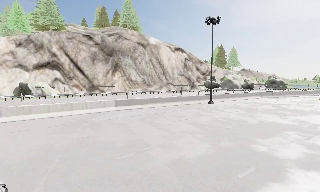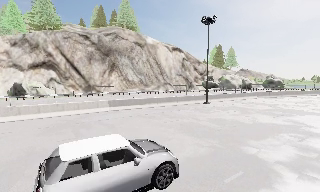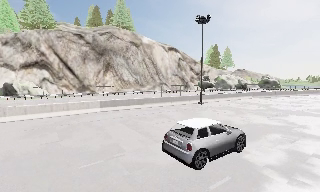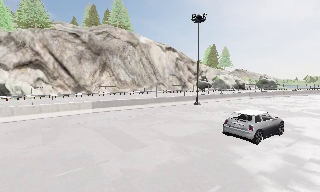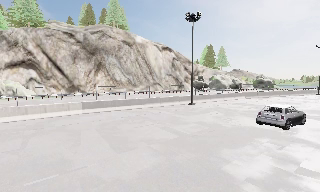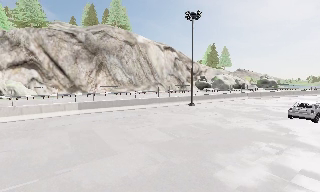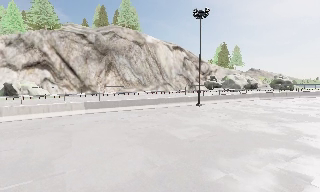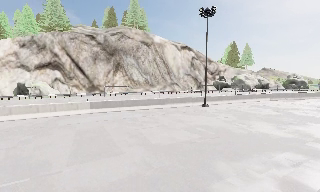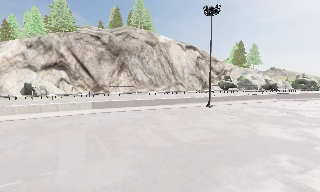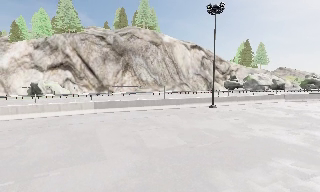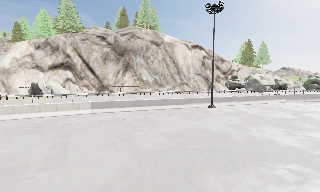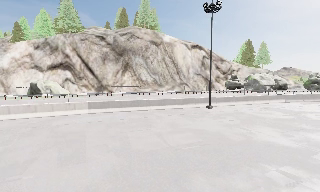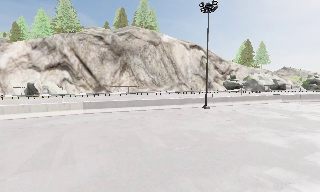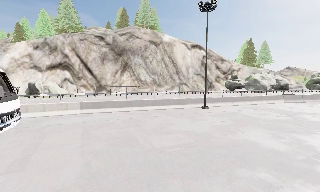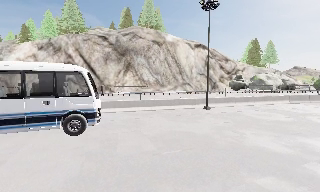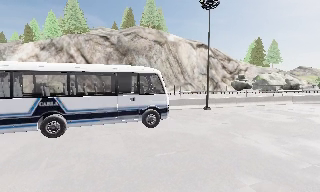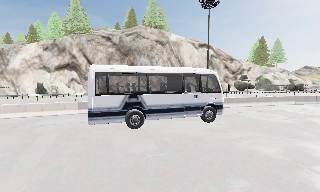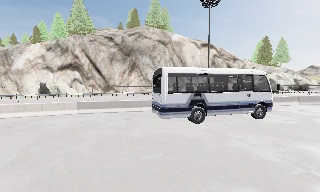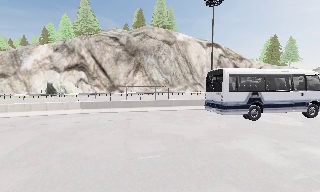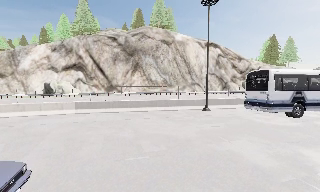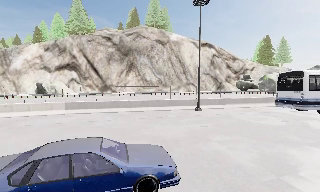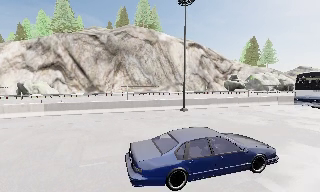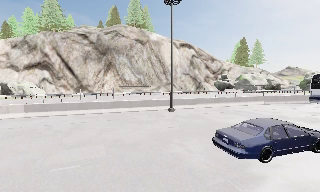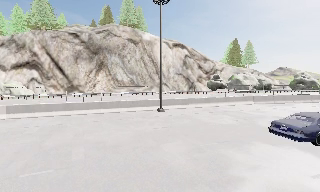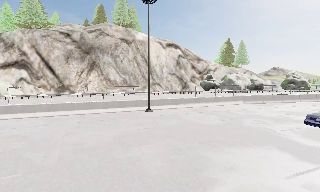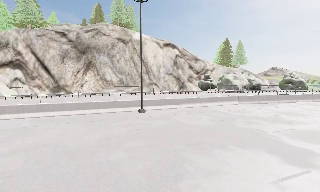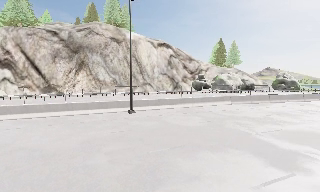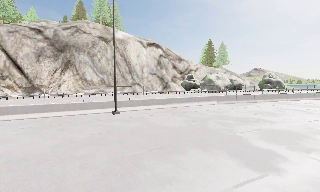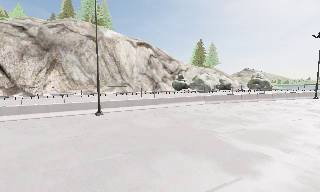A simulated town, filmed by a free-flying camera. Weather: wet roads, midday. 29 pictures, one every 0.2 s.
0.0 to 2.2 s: The camera pans to its left, which is counterclockwise from overhead, by about 10 degrees. It travels to its right and forward, about 6 m, so close, fixed things drift to the left.
2.2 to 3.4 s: The camera travels to its right, about 2.5 m, so close, fixed things drift to the left.
3.4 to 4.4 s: The camera travels to its right, about 3 m, so close, fixed things drift to the left. It gains speed.
4.4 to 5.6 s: The camera pans to its right, which is clockwise from overhead, by about 10 degrees. It travels to its right, about 4.5 m, so close, fixed things drift to the left.
The film runs forward here.
